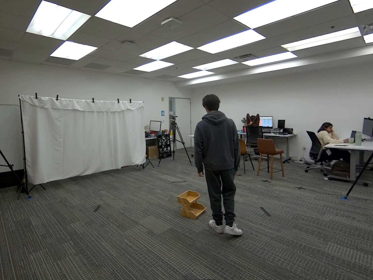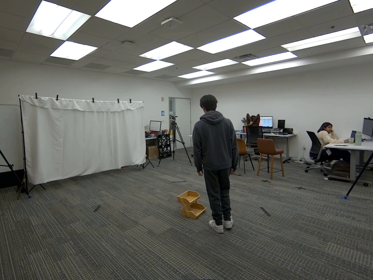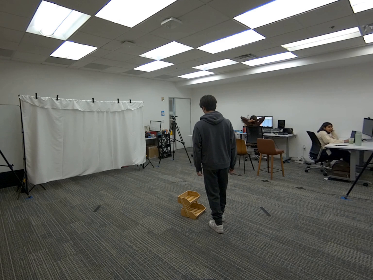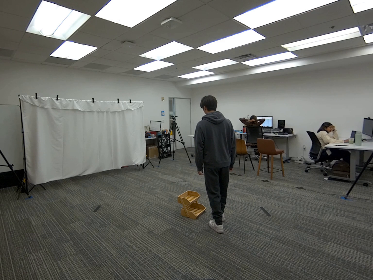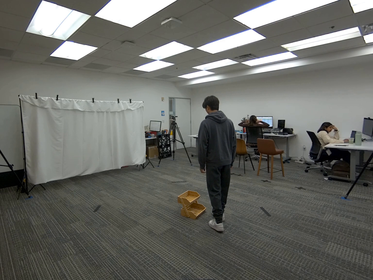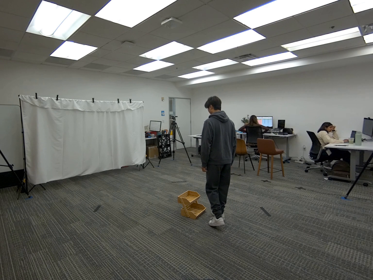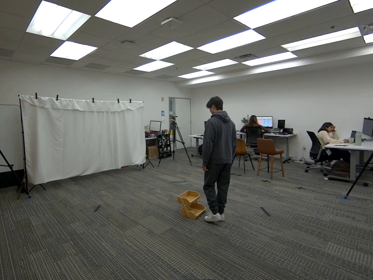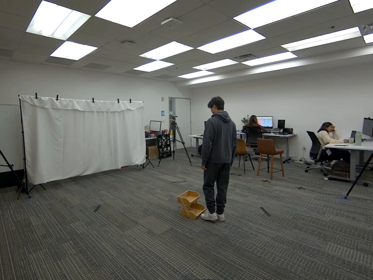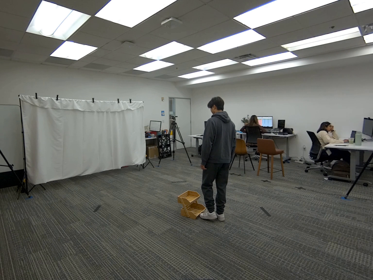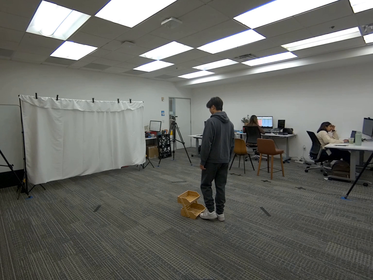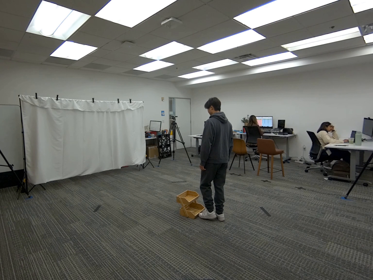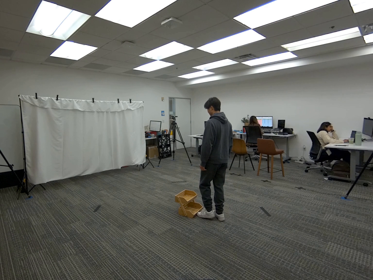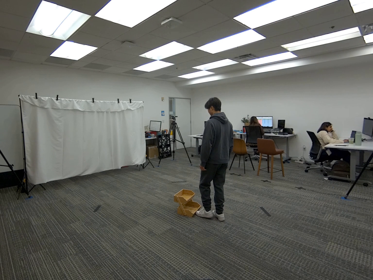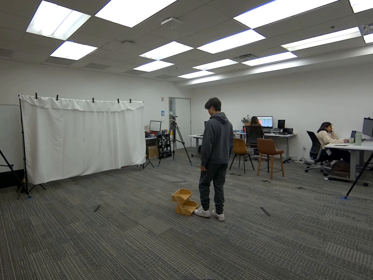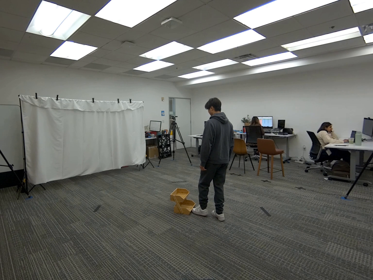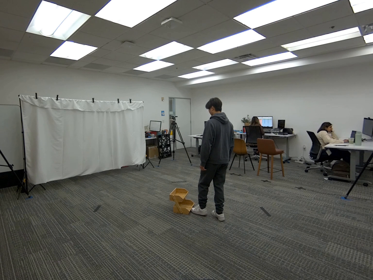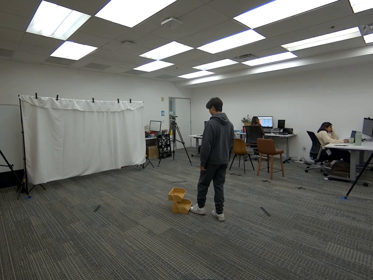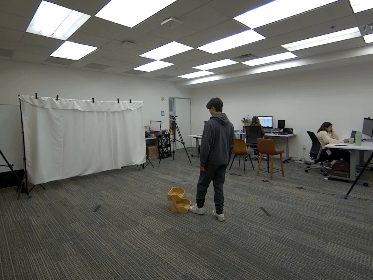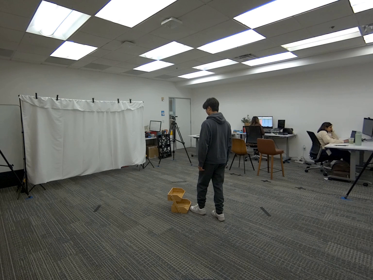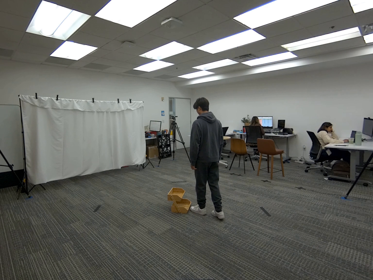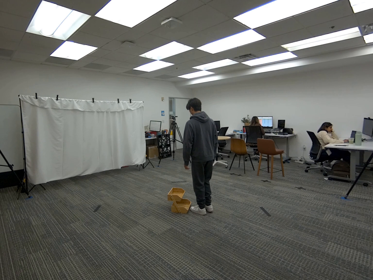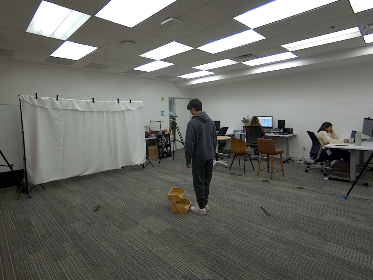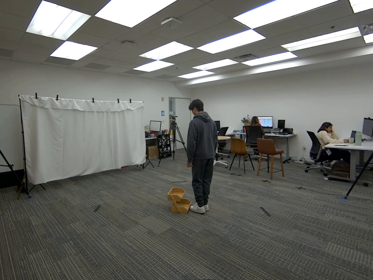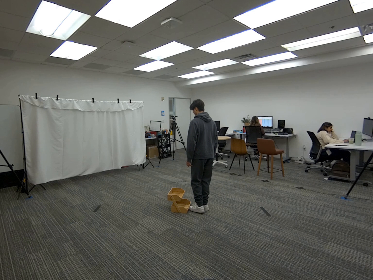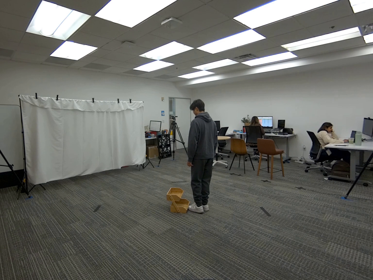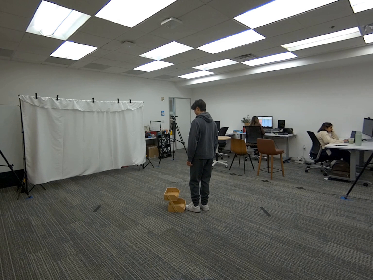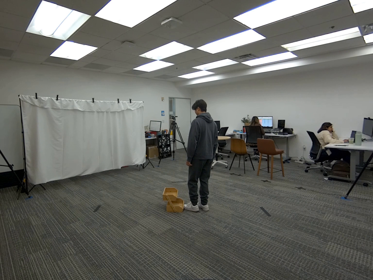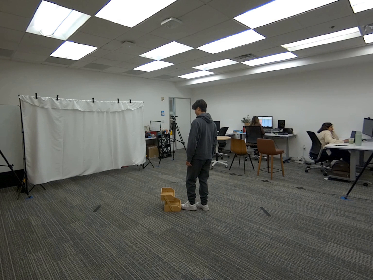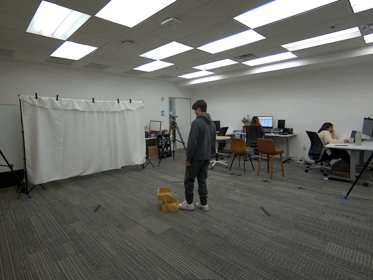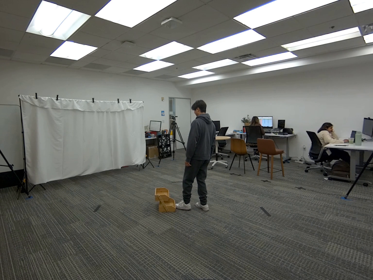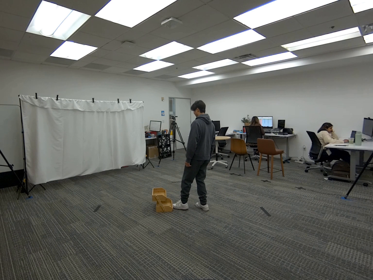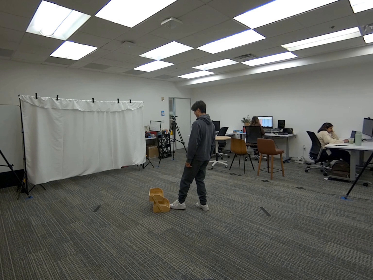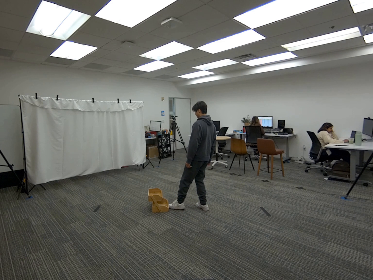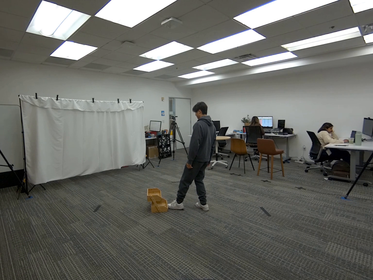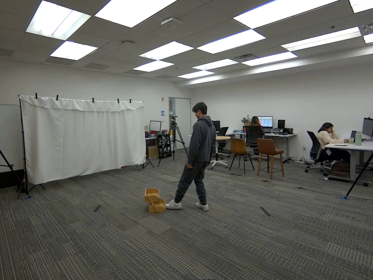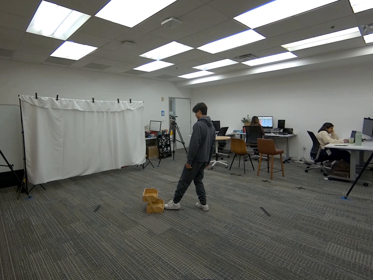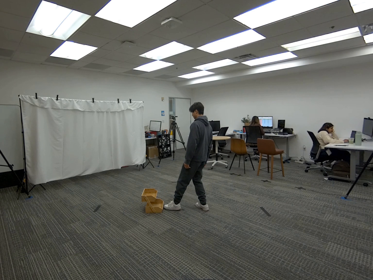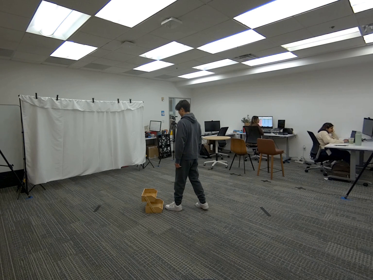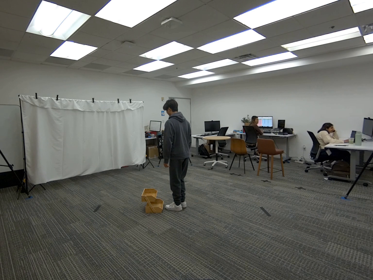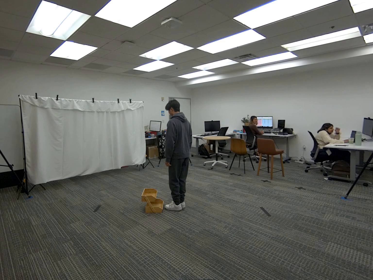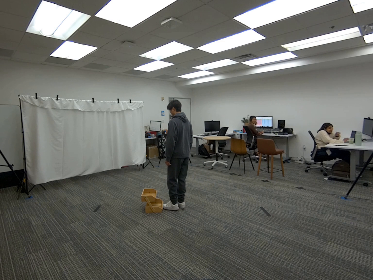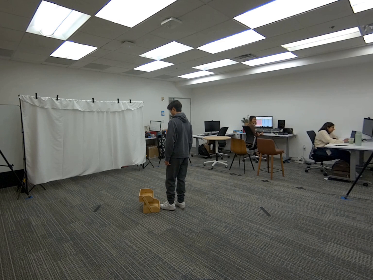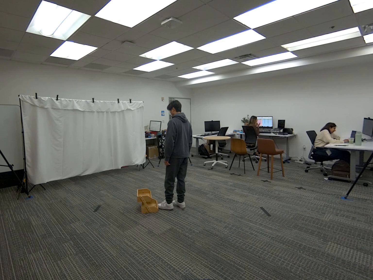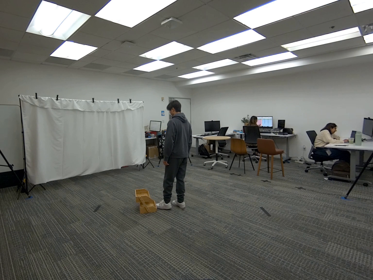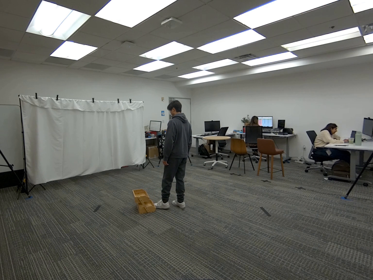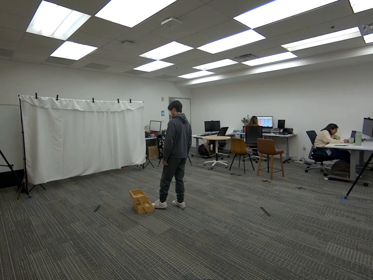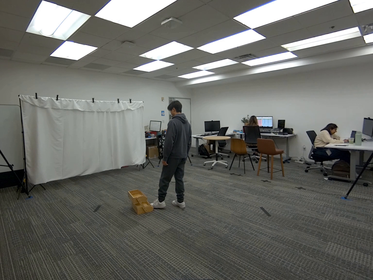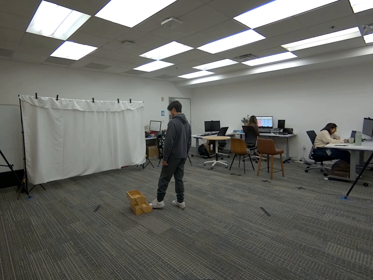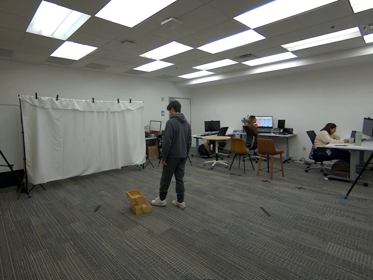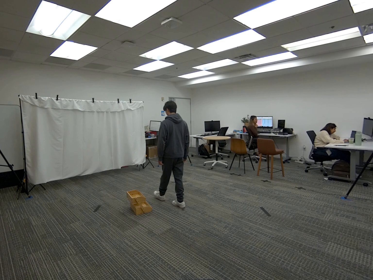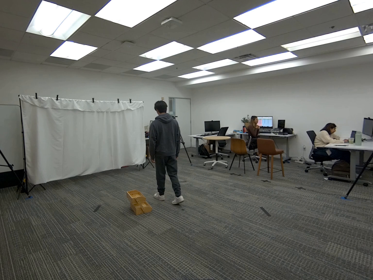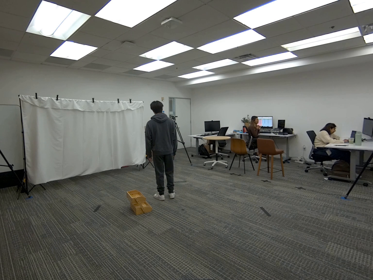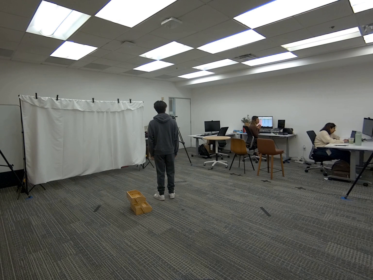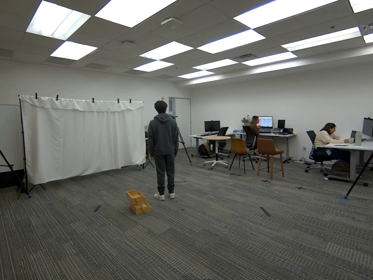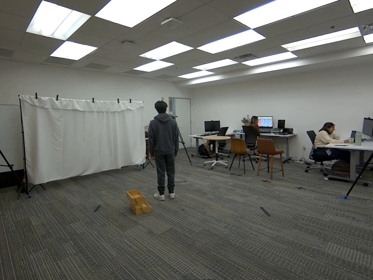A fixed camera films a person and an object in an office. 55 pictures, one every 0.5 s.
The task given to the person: Walk over to the wooden crate. Use your left foot to push the wooden crate around the bounding area until end of sequence.
